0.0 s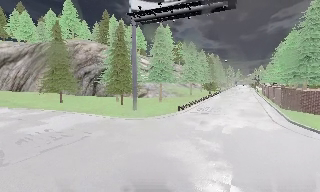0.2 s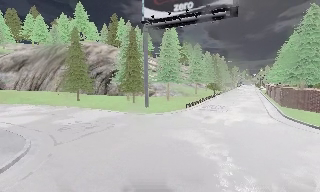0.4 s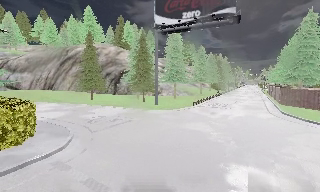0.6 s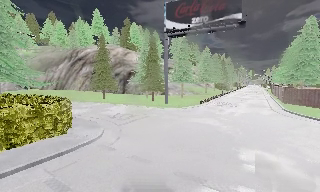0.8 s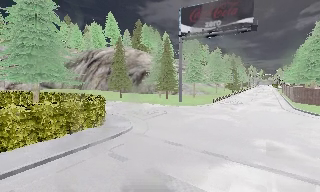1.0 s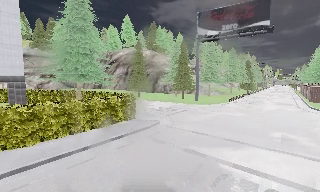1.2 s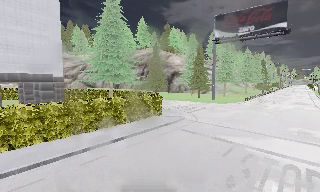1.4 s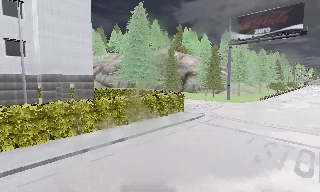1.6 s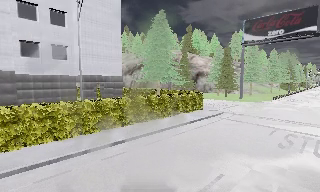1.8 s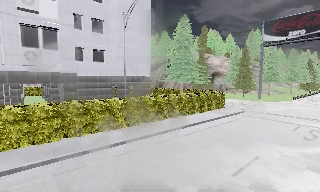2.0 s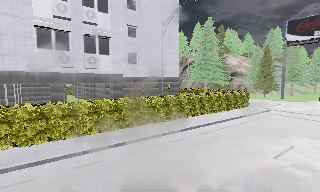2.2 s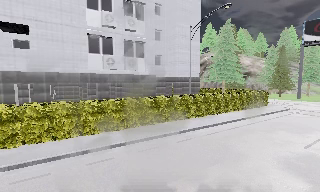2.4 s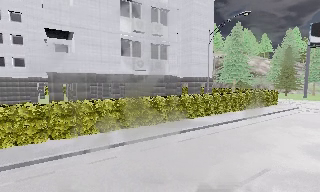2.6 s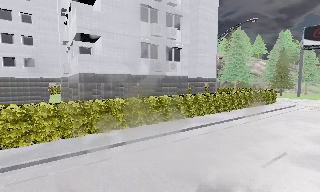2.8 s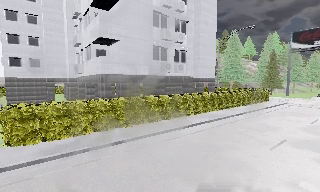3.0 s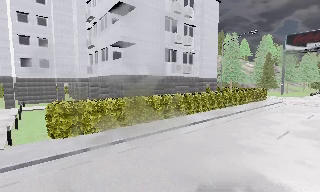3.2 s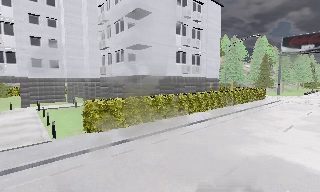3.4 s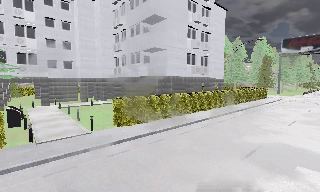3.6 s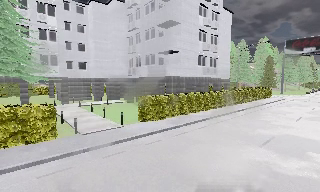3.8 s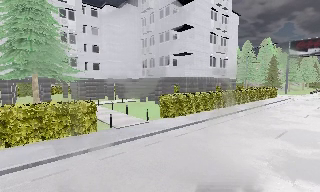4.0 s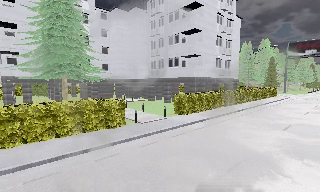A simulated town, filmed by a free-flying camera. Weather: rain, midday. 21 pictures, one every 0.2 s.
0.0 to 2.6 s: The scene slides to the right, as the camera pans about 30 degrees to its left. It travels backward and to its left, about 25 m, so what stands in front gets smaller.
2.6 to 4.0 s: The camera travels to its left and backward, about 13 m, so close, fixed things drift to the right.
The film runs backward here.
